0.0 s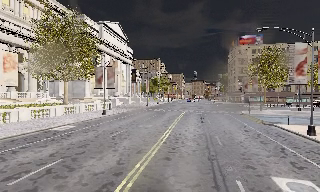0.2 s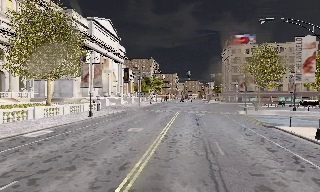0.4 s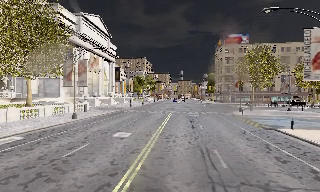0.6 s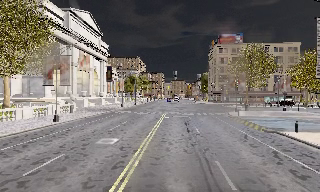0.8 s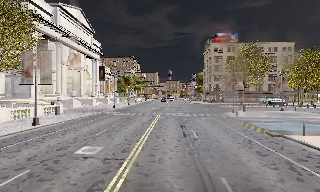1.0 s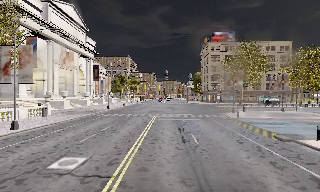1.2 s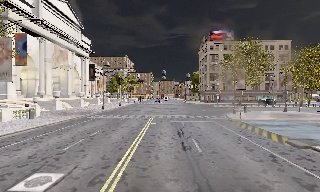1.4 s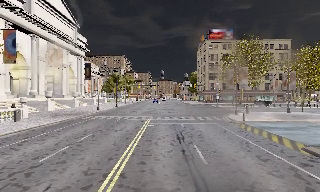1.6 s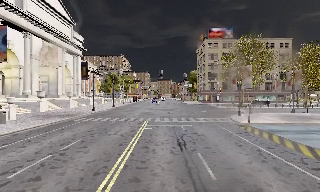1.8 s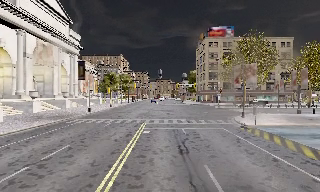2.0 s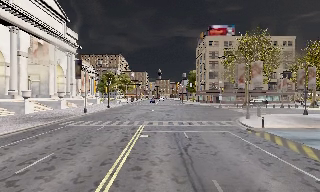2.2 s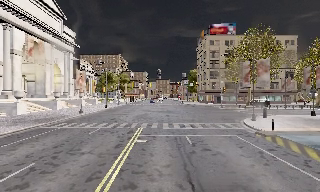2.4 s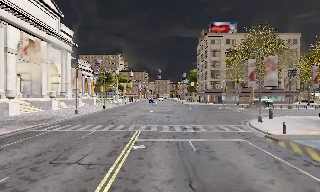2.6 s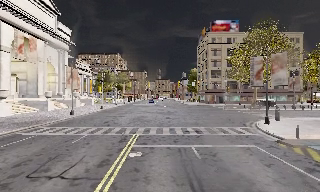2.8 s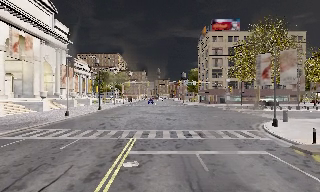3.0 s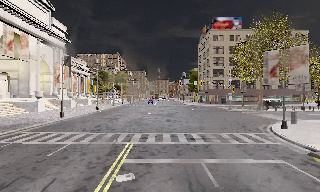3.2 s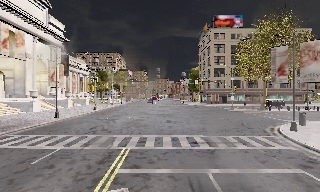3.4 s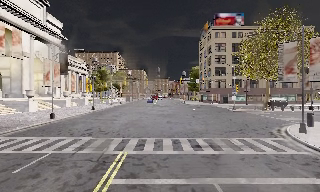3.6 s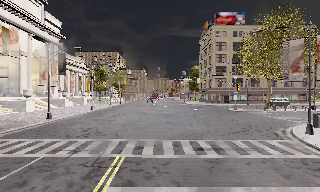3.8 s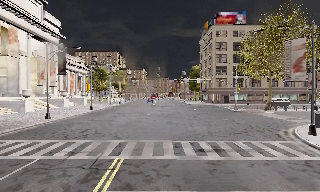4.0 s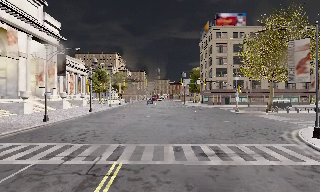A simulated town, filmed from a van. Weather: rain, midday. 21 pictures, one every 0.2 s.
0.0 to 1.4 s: The scene slides to the left, as the camera pans about 10 degrees to its right. It travels forward, about 10 m, so what stands in front looms larger.
1.4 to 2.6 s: The camera travels forward, about 7 m, so what stands in front looms larger.
2.6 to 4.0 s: The camera travels forward, about 5 m, so what stands in front looms larger. It loses speed.
The film runs forward here.
